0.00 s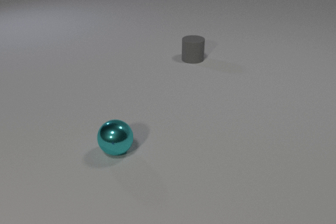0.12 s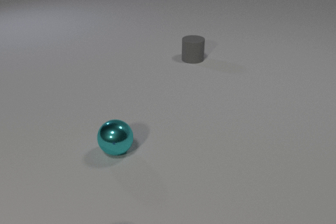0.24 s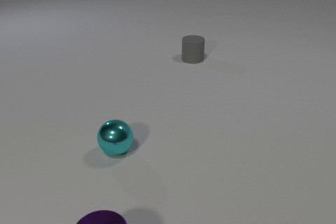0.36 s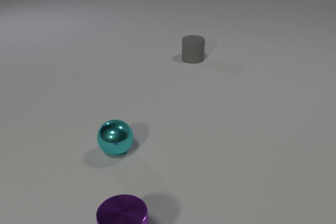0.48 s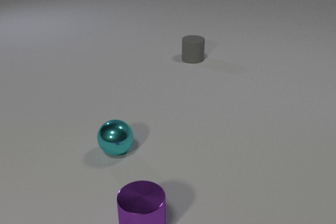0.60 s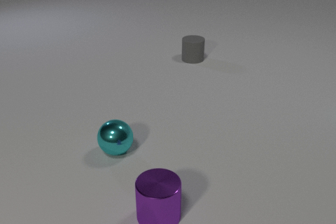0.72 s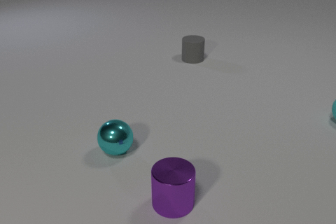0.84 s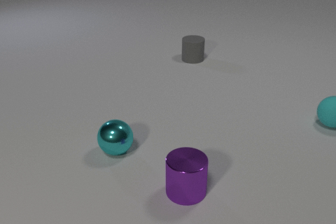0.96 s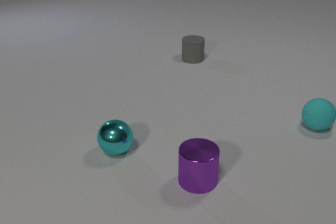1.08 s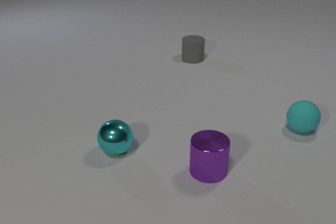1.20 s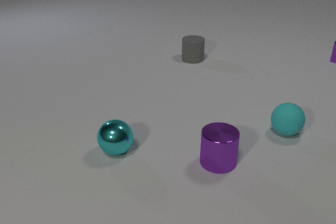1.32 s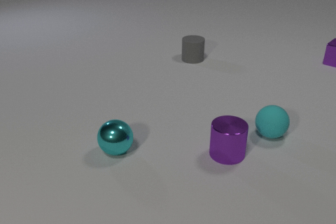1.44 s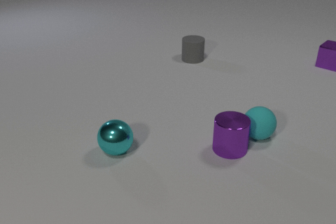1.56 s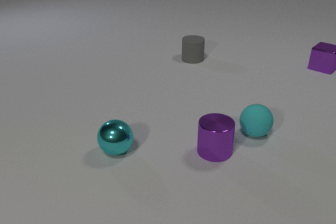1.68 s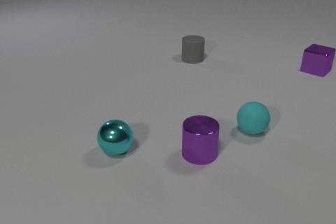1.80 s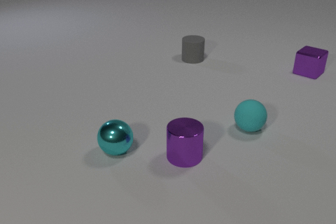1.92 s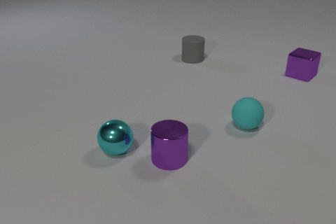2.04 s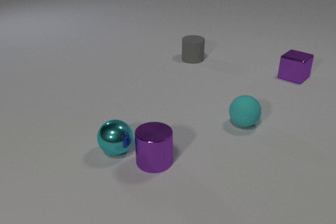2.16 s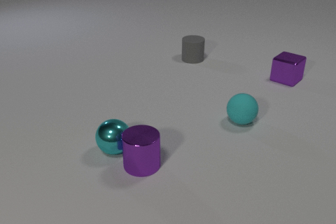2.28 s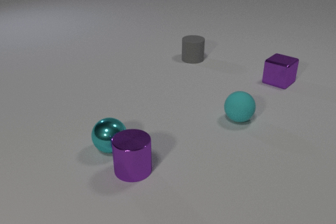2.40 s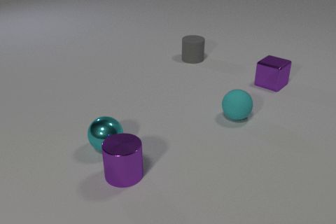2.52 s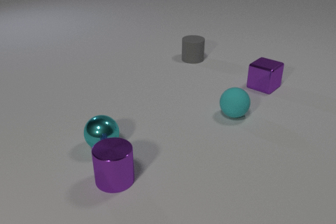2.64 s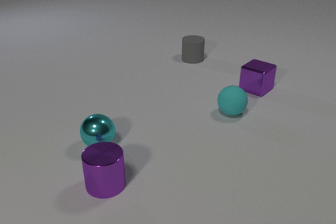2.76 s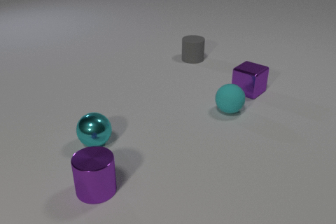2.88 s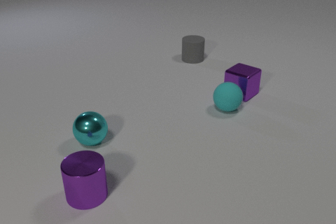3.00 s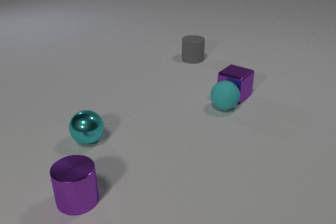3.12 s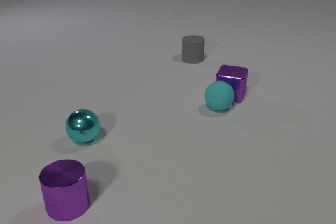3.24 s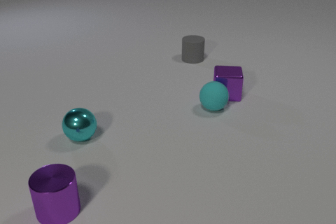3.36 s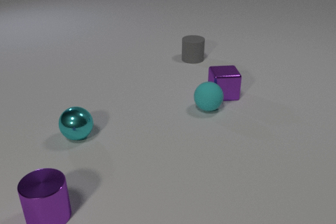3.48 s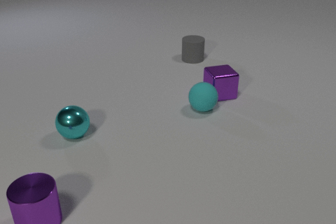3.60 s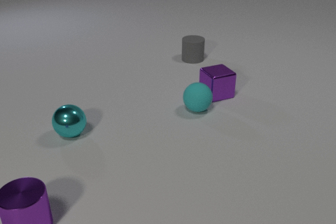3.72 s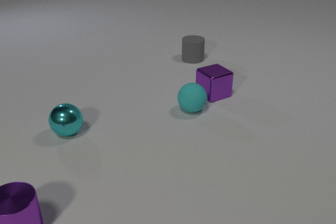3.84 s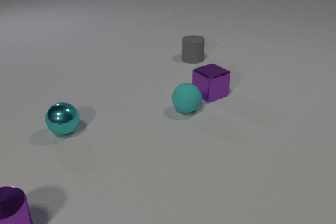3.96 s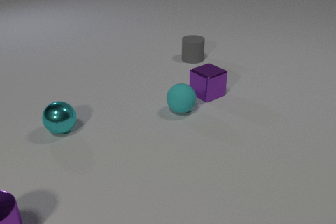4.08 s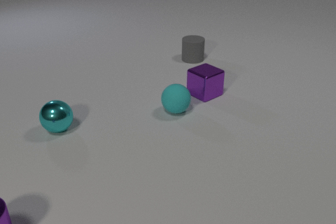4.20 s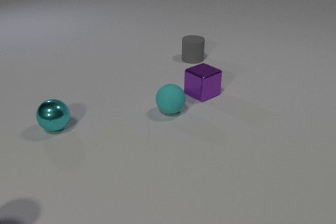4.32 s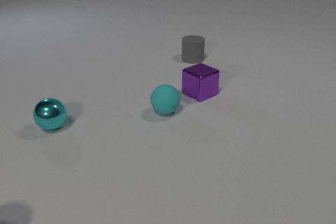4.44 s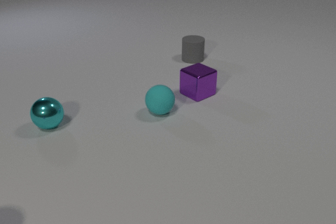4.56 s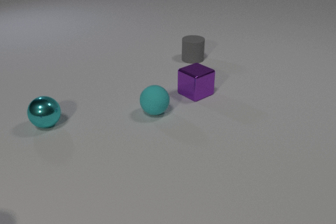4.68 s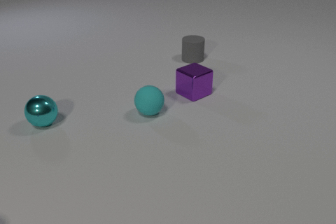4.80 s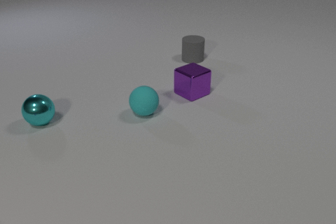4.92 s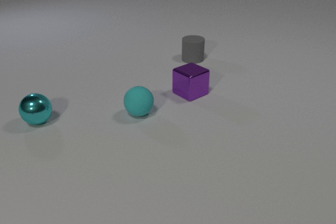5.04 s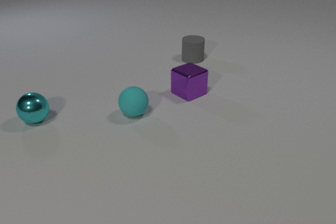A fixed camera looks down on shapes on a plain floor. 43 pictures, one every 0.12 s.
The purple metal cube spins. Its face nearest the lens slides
to the right.
The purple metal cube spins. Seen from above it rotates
counterclockwise.
0.00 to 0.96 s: The cyan rubber sphere comes in at the right edge, rolls to the left and toward the camera. The purple metal cylinder comes in at the bottom edge, slides away from the camera and to the right.
0.96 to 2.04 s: The cyan rubber sphere rolls to the left. The purple metal cylinder slides to the left and away from the camera. The purple metal cube comes in at the right edge, slides toward the camera and to the left. The cyan rubber sphere and the purple metal cylinder collide.
2.04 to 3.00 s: The cyan rubber sphere rolls away from the camera and to the left. The purple metal cylinder slides to the left and toward the camera. The purple metal cube slides toward the camera and to the left. The cyan metal sphere rolls to the left and away from the camera. The purple metal cylinder and the cyan metal sphere collide. The cyan rubber sphere and the purple metal cube collide.
3.00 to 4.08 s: The cyan rubber sphere rolls to the left. The purple metal cylinder slides to the left and toward the camera. The purple metal cube slides to the left, spins counterclockwise seen from above by about 75 degrees, its near face sliding to the right. The cyan metal sphere rolls to the left and away from the camera.
4.08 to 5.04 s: The cyan rubber sphere rolls to the left. The purple metal cylinder leaves at the left edge. The purple metal cube slides to the left. The cyan metal sphere rolls away from the camera and to the left.
How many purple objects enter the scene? 2.
What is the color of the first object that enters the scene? purple.
What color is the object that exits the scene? purple.
